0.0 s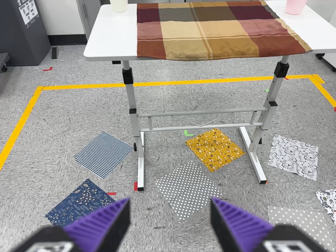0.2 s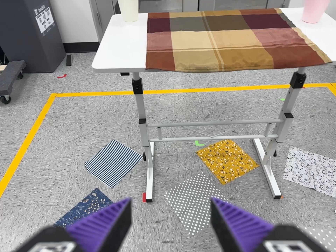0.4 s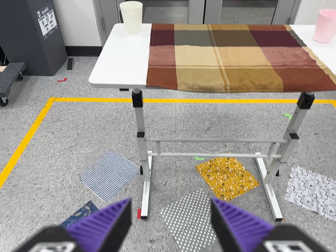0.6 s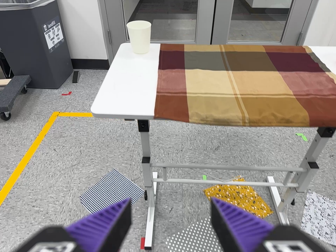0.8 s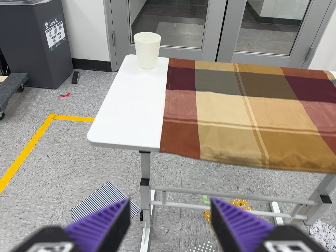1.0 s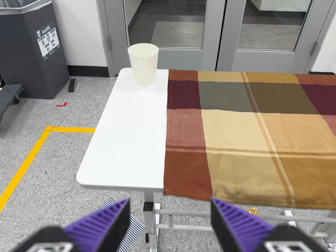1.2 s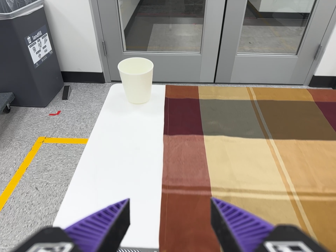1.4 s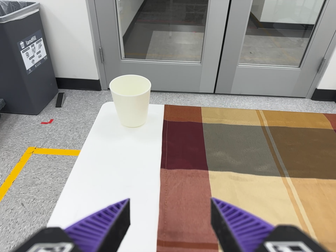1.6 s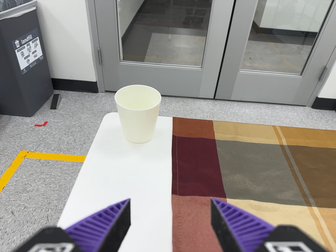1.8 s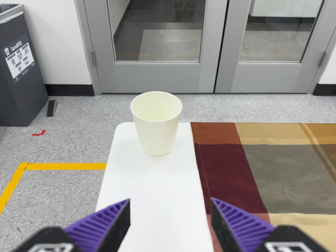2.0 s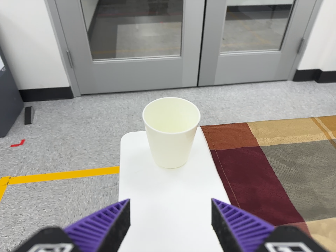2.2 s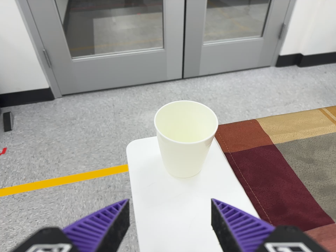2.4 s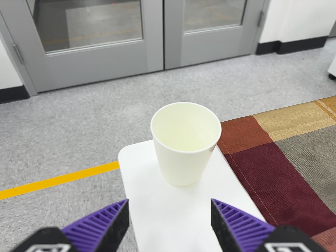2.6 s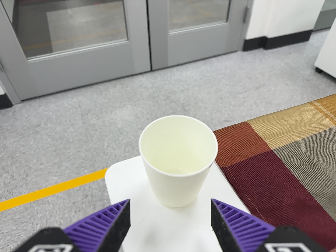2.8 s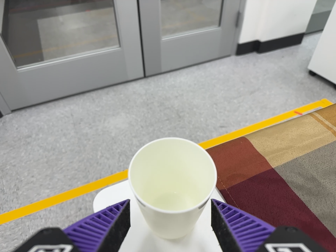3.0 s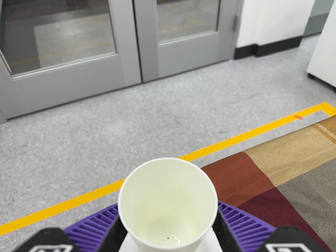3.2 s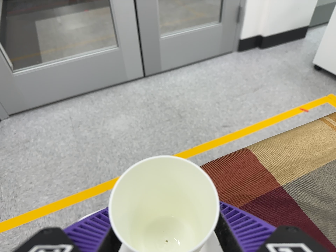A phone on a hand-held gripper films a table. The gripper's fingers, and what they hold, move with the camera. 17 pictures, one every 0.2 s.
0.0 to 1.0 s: The camera travels forward and toward the top of its view, about 40 cm, so what stands in front looms larger.
1.0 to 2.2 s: The camera pans to its right by about 10 degrees. It travels forward, toward the top of its view and to its left, about 40 cm, so what stands in front looms larger. It rolls about its line of sight by about 10 degrees, and the scene rotates counterclockwise.
2.2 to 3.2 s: The camera travels forward and toward the top of its view, about 14 cm, so what stands in front looms larger. It rolls about its line of sight by about 10 degrees, and the scene rotates counterclockwise.
The film runs forward here.
